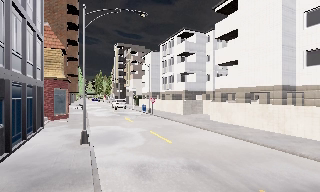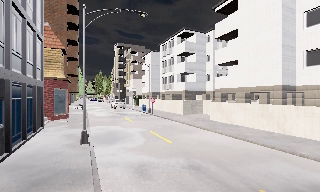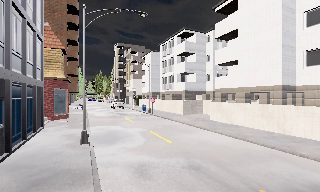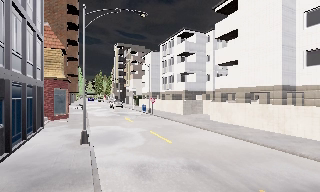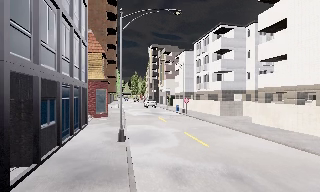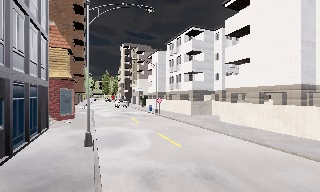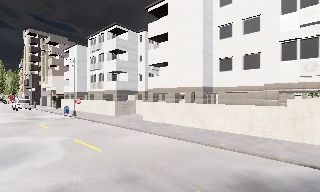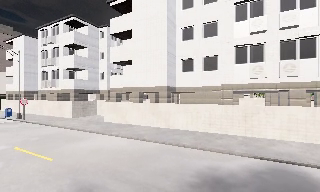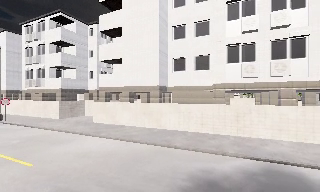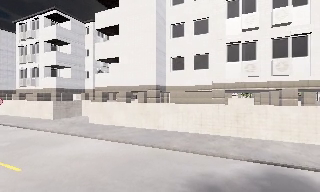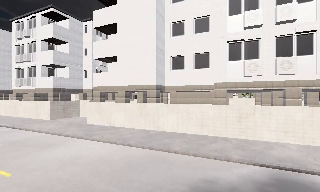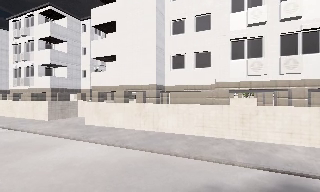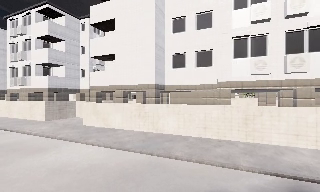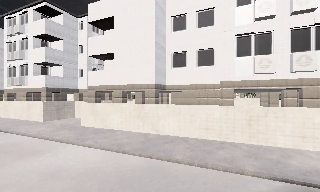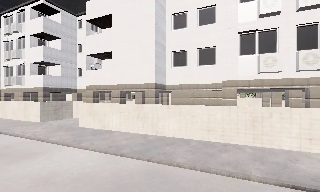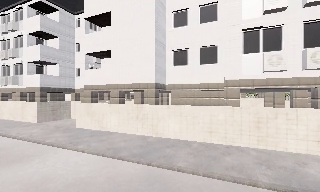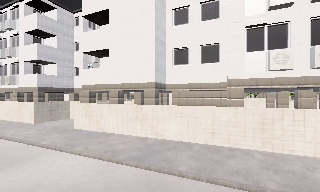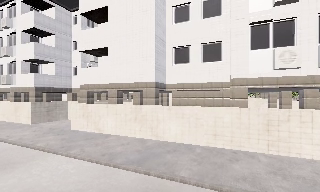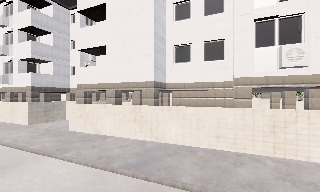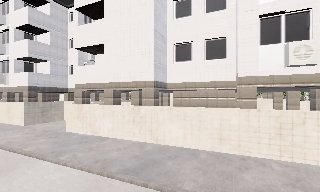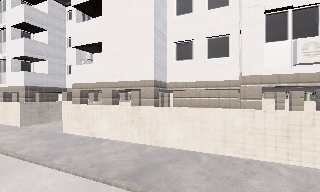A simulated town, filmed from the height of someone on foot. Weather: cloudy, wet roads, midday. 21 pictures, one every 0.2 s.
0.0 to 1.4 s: The camera swings to its right by about 35 degrees, and the scene slides to the left. It travels forward, about 1.5 m. It gains speed.
1.4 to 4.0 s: The camera travels forward, about 4.5 m, so what stands in front looms larger.
The film runs forward here.
